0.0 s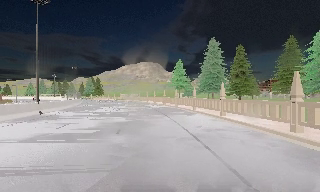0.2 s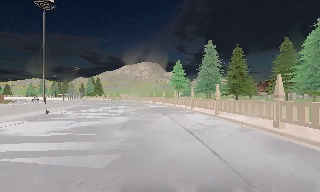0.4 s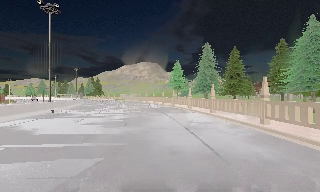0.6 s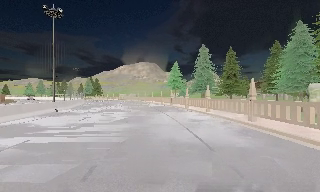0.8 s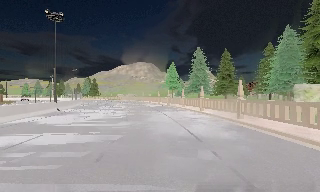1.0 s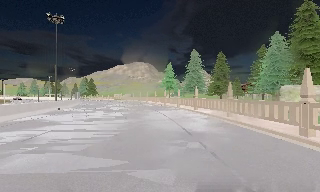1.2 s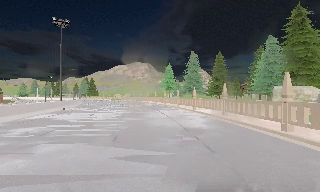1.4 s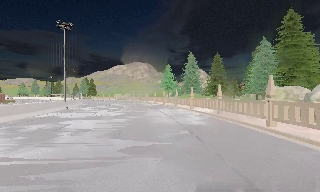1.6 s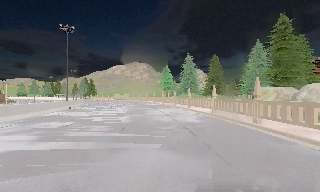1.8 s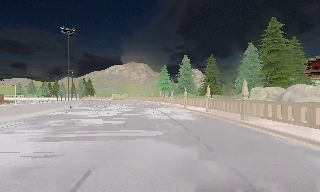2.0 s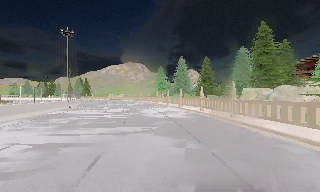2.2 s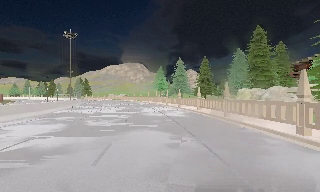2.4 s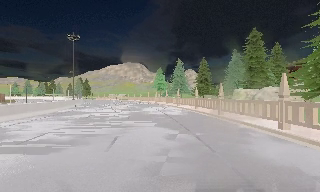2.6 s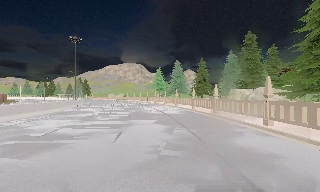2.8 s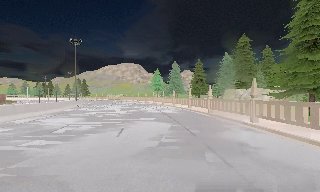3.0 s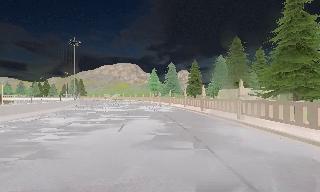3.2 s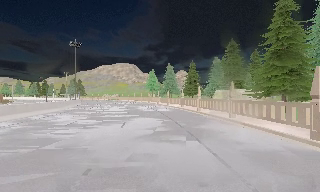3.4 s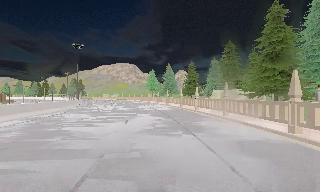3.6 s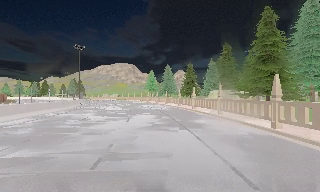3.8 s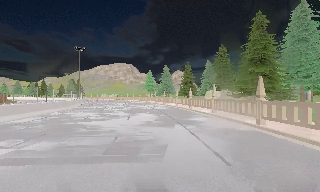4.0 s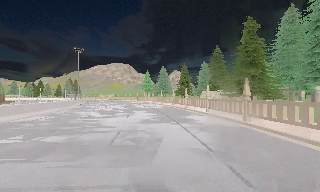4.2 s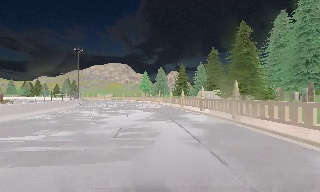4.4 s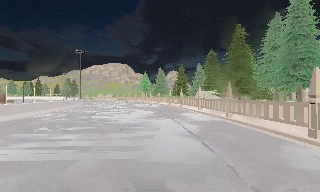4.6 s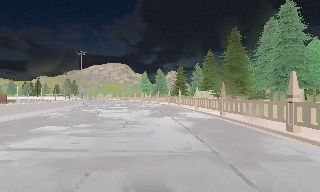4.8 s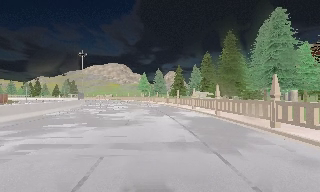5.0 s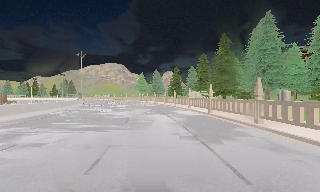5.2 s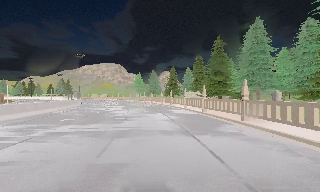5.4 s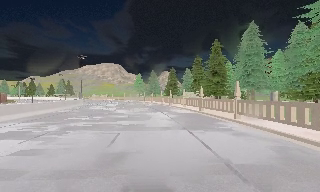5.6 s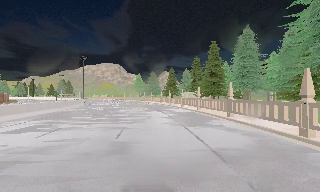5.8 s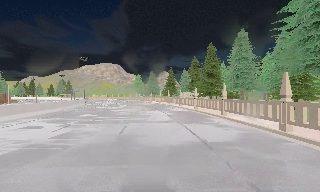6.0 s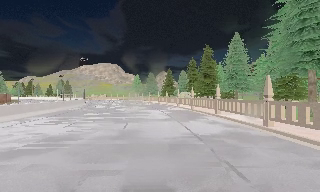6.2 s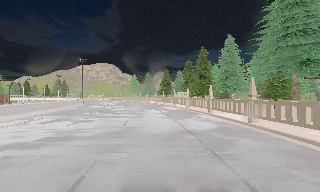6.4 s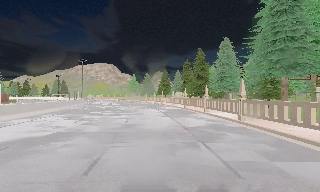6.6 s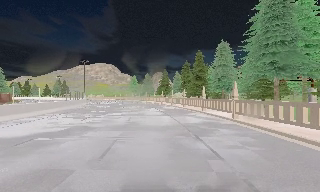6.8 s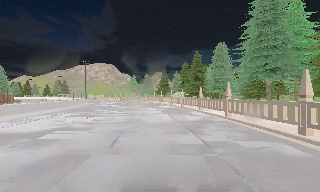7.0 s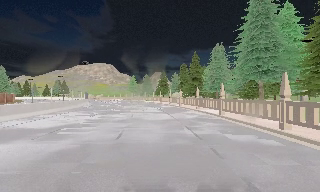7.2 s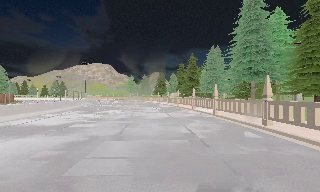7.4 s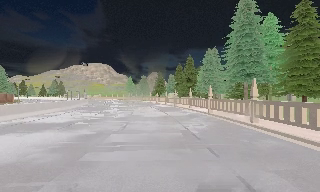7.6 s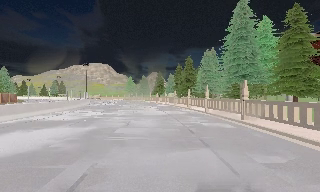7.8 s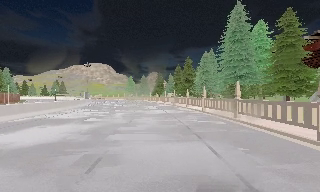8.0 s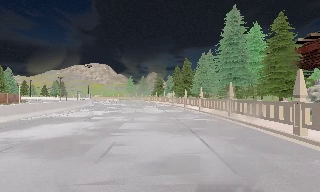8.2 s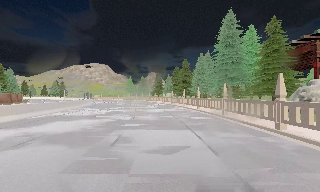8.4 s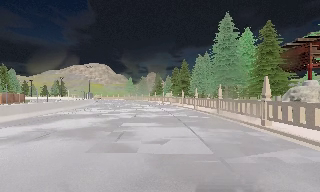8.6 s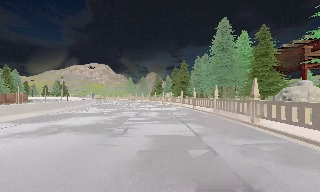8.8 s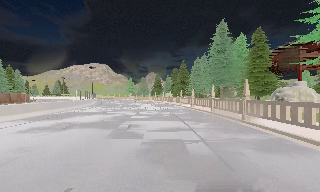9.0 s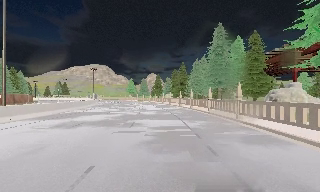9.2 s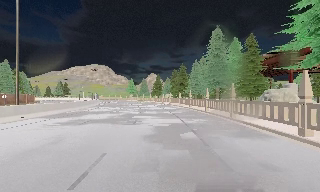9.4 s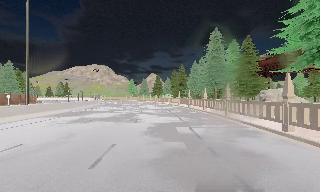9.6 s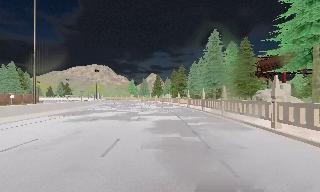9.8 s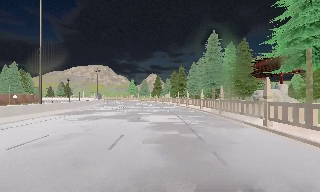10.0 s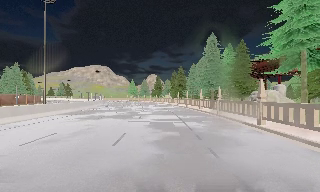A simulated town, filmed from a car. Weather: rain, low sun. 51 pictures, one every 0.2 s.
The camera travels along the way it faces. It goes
backward.
0.0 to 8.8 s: The scene slides to the left, as the camera pans about 20 degrees to its right. It travels backward, about 45 m, so what stands in front gets smaller.
8.8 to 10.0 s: The camera travels backward, about 5 m, so what stands in front gets smaller. It loses speed.
The film runs backward here.
